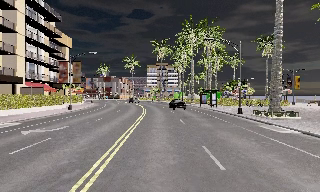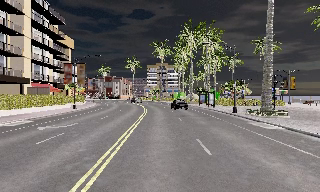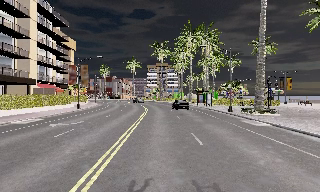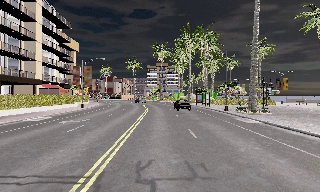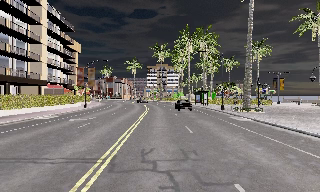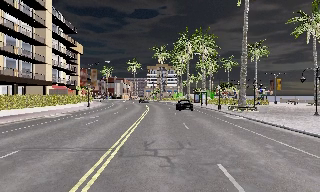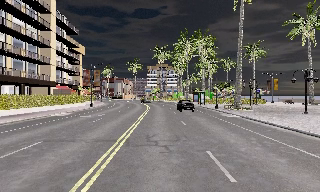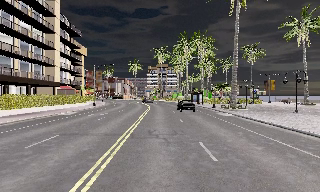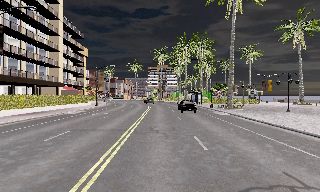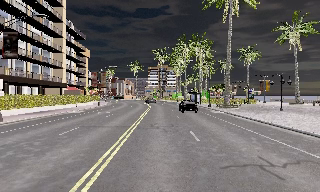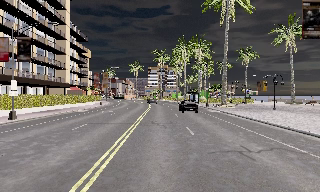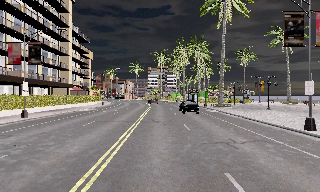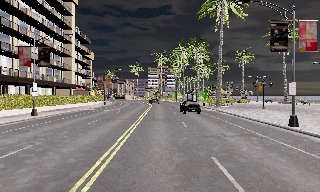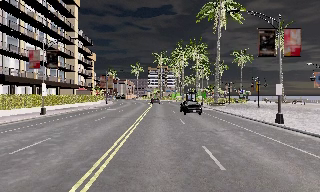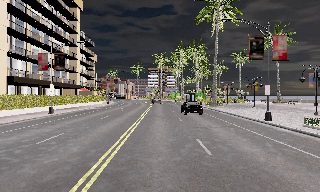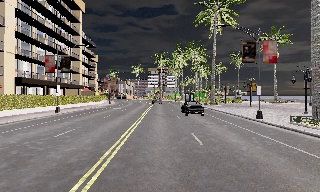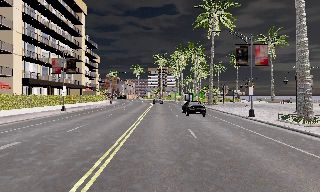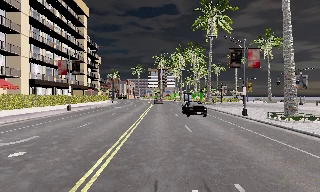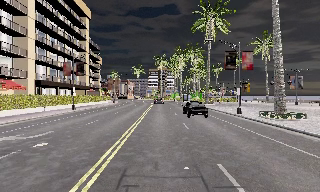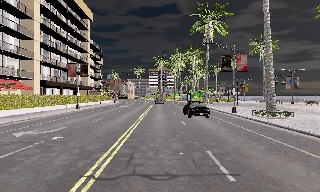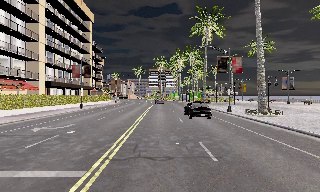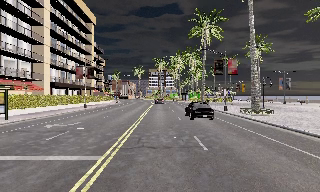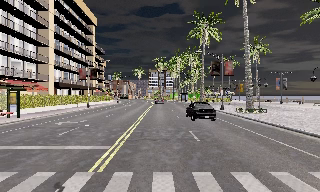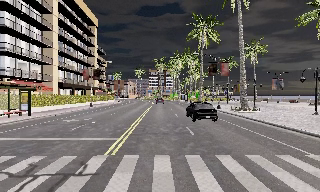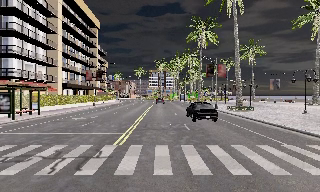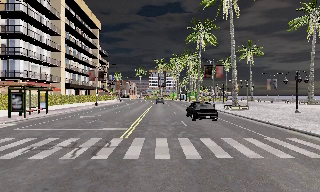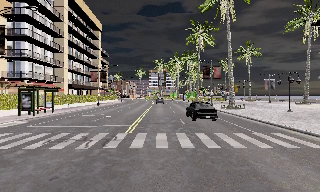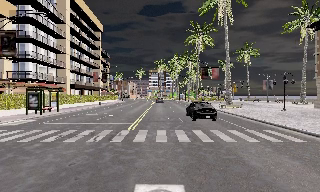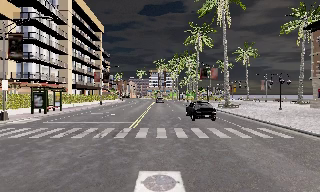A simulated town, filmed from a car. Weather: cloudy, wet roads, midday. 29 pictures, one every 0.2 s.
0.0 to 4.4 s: The camera travels backward, about 25 m, so what stands in front gets smaller.
4.4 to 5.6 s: The camera travels backward, about 6 m, so what stands in front gets smaller. It loses speed.
The film runs backward here.
